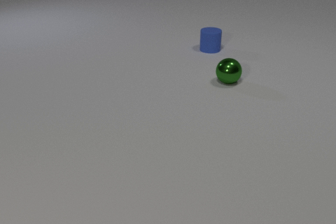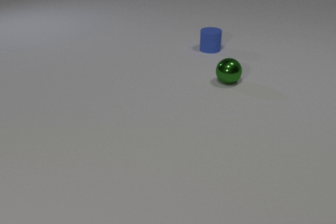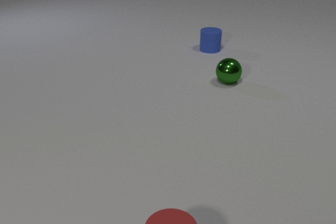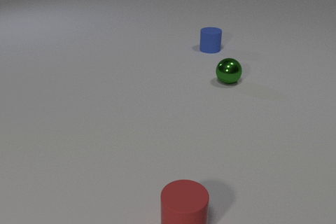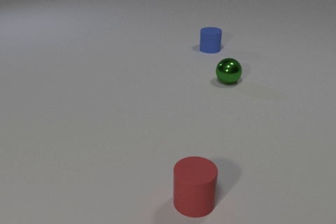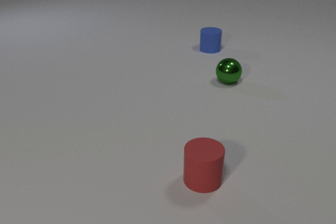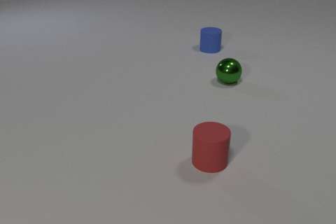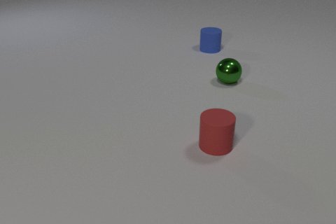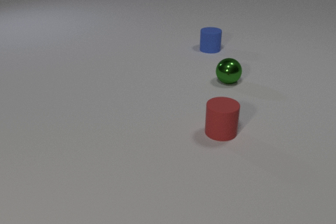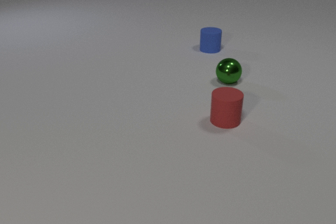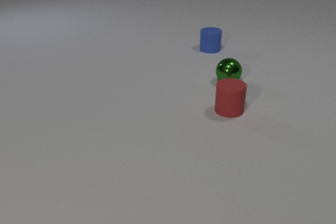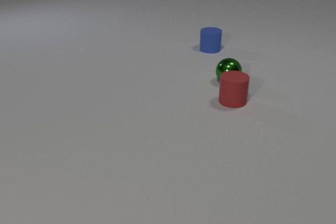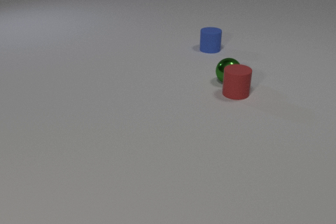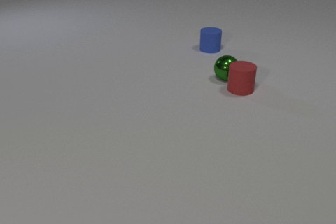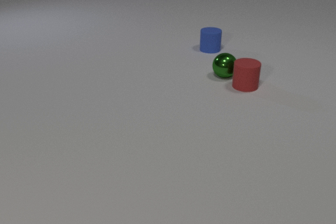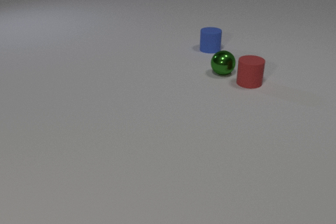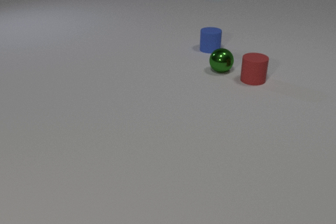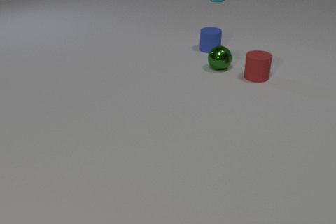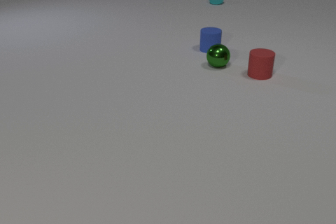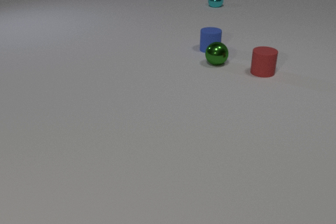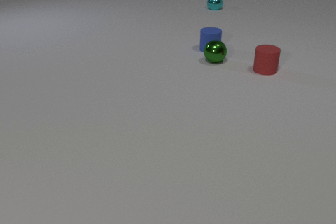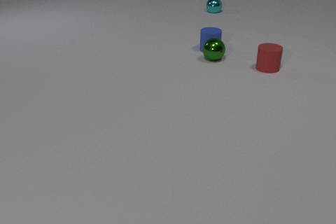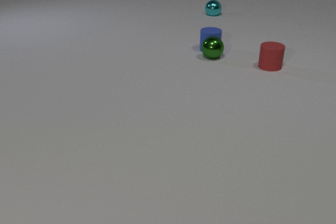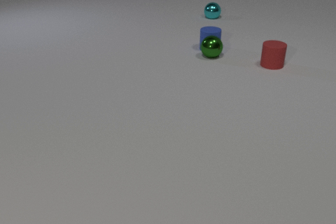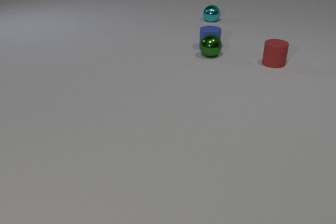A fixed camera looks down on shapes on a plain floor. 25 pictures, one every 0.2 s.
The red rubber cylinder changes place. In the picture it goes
away from the camera.
The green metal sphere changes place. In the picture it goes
away from the camera.
0.0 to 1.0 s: The red rubber cylinder comes in at the bottom edge, slides away from the camera.
1.0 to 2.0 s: The red rubber cylinder slides away from the camera.
2.0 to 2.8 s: The red rubber cylinder slides away from the camera. The green metal sphere rolls away from the camera. The red rubber cylinder and the green metal sphere collide.
2.8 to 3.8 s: The red rubber cylinder slides away from the camera and to the right. The green metal sphere rolls away from the camera. The cyan metal sphere comes in at the top edge, rolls toward the camera.
3.8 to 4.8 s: The red rubber cylinder slides away from the camera and to the right. The green metal sphere rolls away from the camera. The blue rubber cylinder slides away from the camera. The cyan metal sphere rolls toward the camera. The green metal sphere and the blue rubber cylinder collide.
How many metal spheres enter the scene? 1.
Are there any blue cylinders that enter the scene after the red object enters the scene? no.
What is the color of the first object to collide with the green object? red.
